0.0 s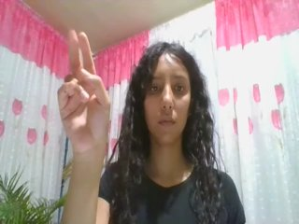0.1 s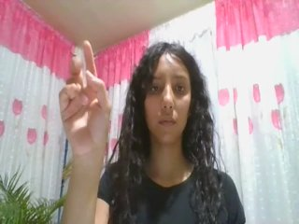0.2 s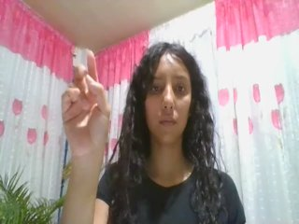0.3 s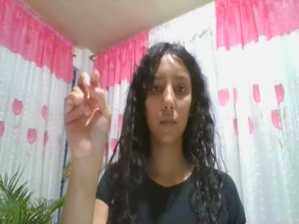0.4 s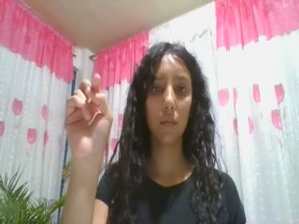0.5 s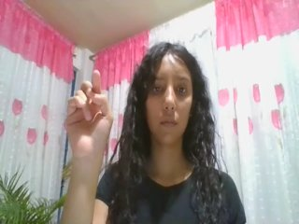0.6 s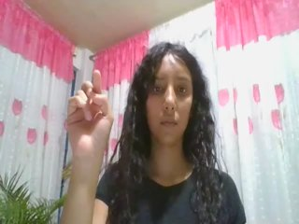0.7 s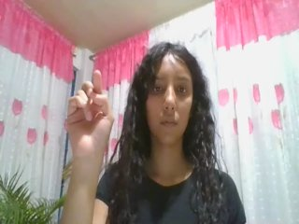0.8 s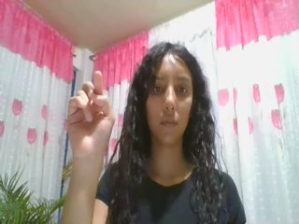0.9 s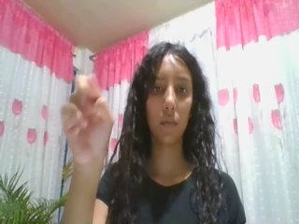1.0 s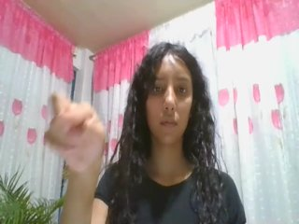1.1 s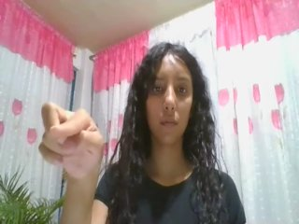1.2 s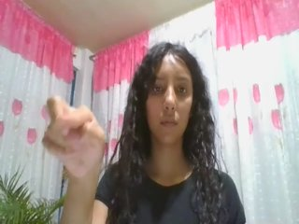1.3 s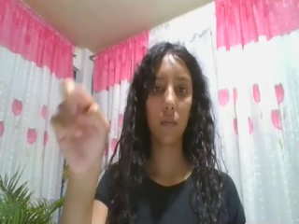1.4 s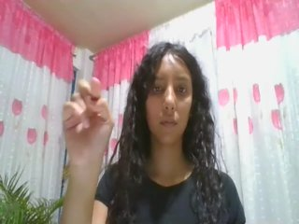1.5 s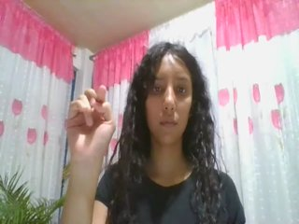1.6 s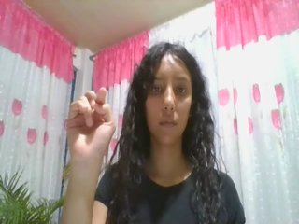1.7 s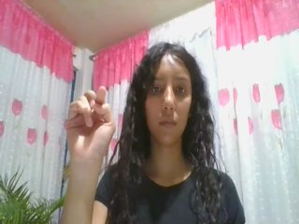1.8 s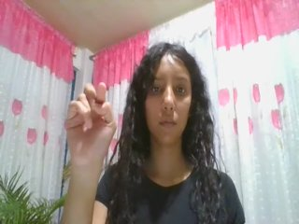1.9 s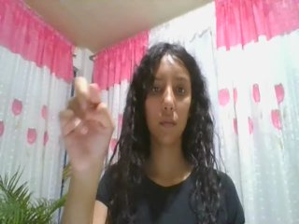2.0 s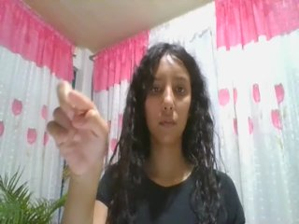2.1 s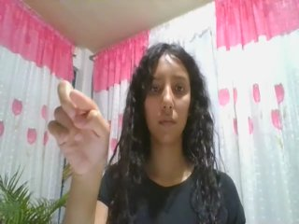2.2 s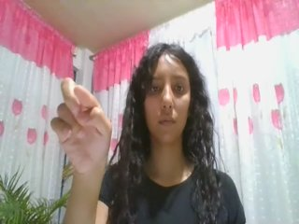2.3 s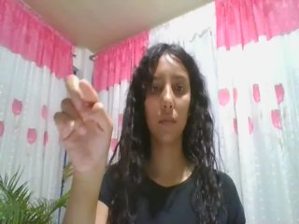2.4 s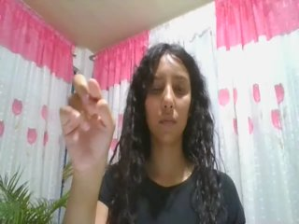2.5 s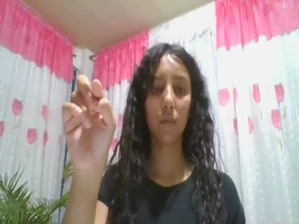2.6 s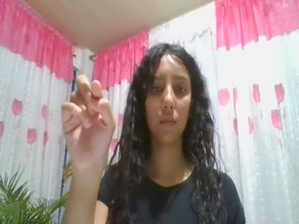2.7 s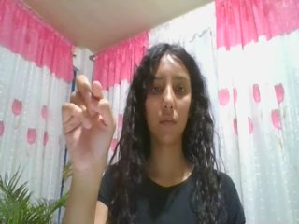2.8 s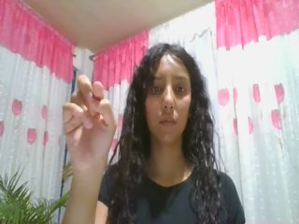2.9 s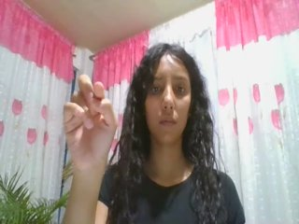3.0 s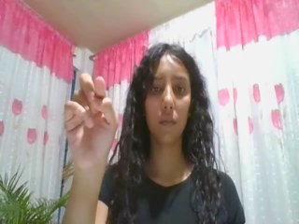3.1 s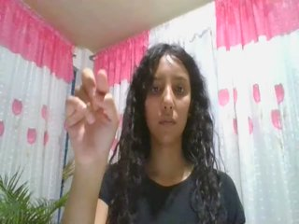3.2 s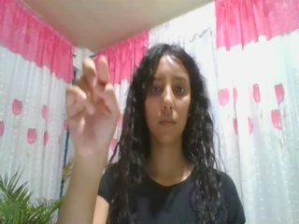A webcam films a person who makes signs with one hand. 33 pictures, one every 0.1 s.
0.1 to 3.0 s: Double click with one finger.
